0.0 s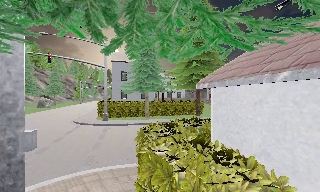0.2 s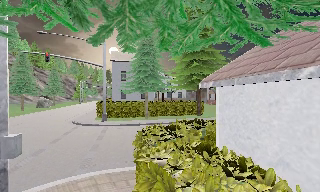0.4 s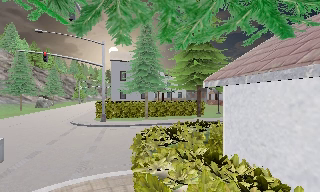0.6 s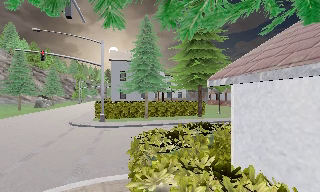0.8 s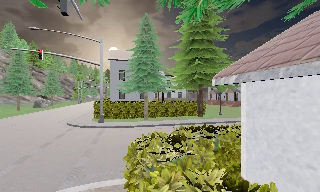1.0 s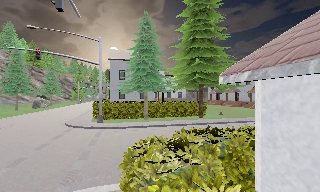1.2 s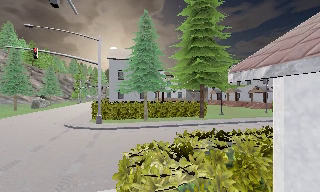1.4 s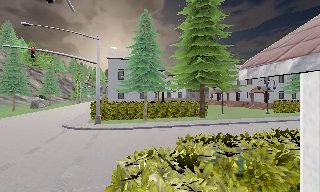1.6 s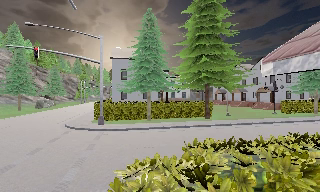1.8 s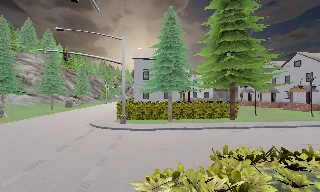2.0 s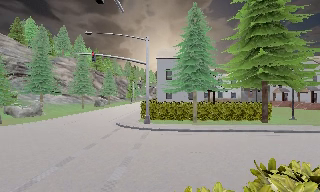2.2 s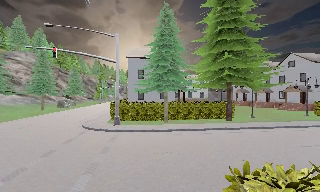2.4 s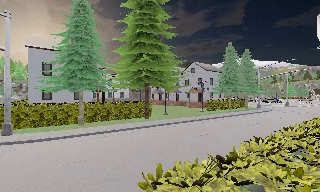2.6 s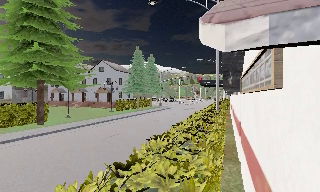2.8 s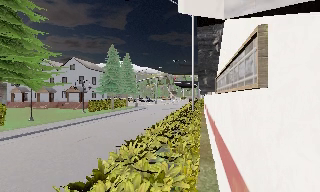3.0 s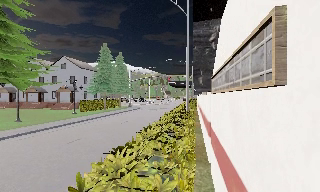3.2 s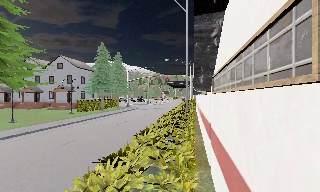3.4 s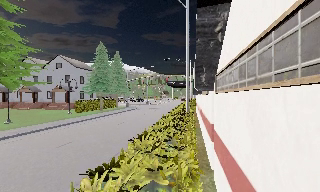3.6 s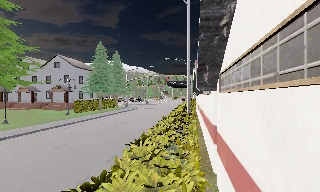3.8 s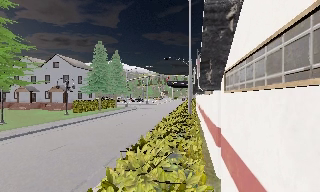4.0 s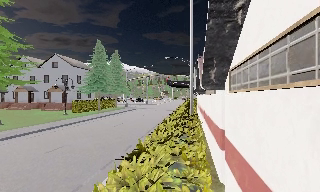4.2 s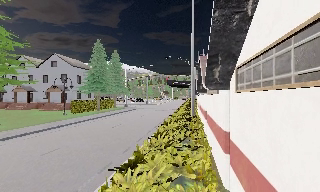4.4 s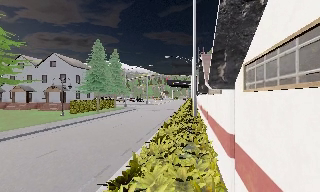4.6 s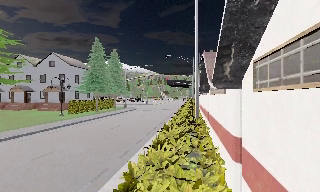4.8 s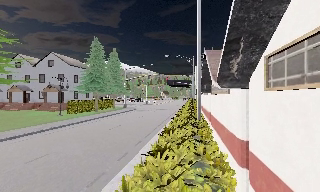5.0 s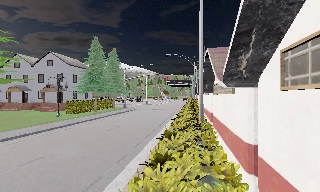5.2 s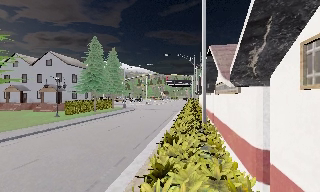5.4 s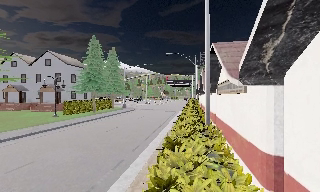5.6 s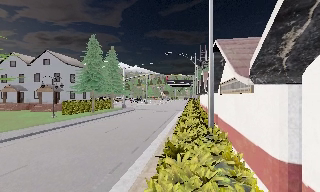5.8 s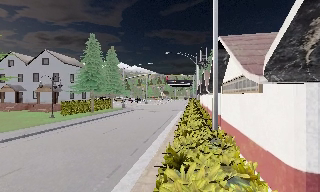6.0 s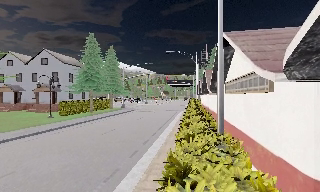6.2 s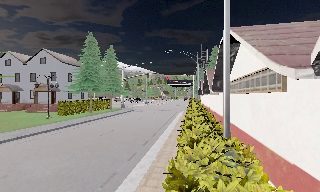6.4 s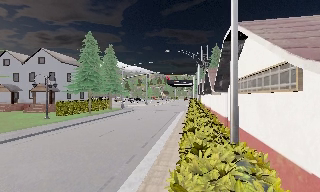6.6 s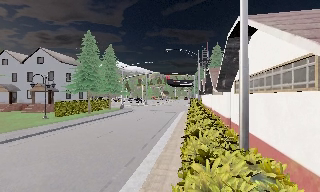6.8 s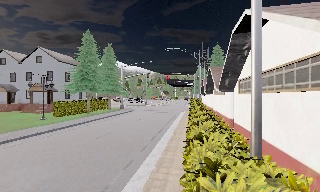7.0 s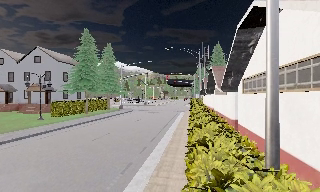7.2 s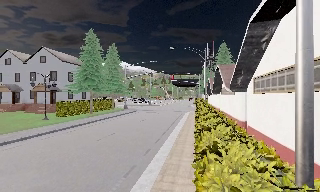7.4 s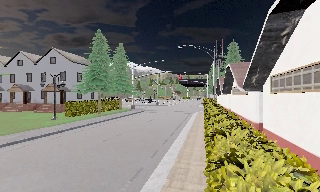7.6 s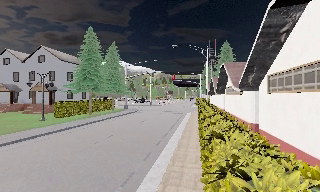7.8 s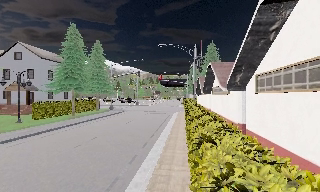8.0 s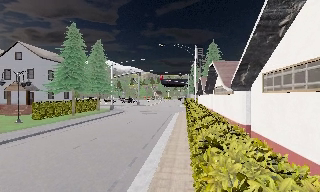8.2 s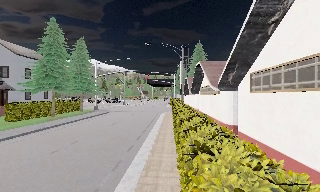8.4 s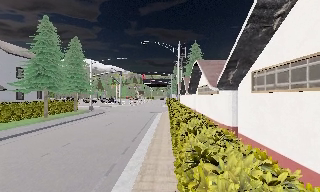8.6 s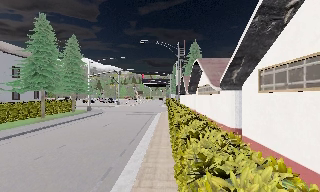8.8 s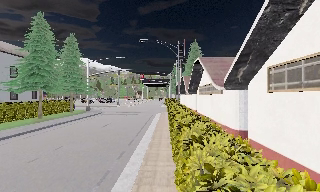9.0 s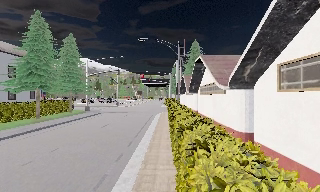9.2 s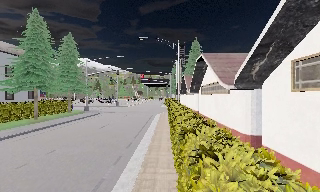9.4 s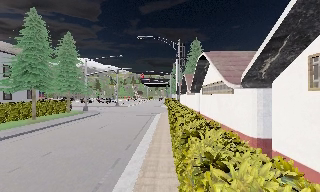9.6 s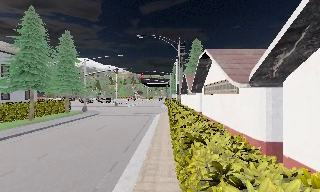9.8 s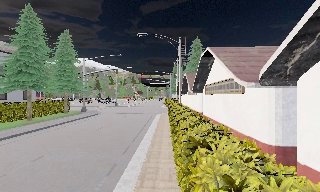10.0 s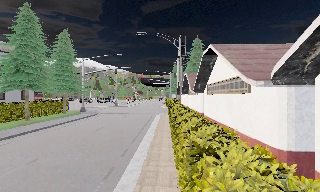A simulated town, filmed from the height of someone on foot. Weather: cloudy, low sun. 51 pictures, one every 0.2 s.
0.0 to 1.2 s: The camera travels forward, about 1.5 m, so what stands in front looms larger.
1.2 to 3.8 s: The camera swings to its right by about 65 degrees, and the scene slides to the left. It travels forward, about 3.5 m.
3.8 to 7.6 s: The camera travels forward, about 5 m, so what stands in front looms larger.
7.6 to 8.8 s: The camera swings to its right by about 10 degrees, and the scene slides to the left. It travels forward, about 1.5 m, so what stands in front looms larger.
8.8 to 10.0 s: The camera travels forward, about 1.5 m, so what stands in front looms larger.
The film runs forward here.
